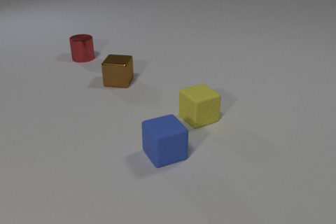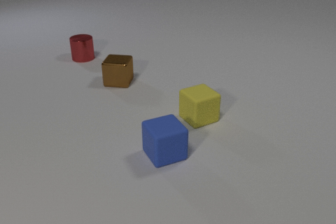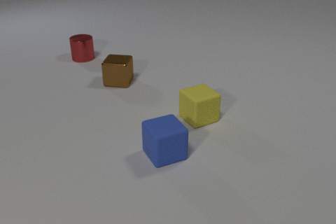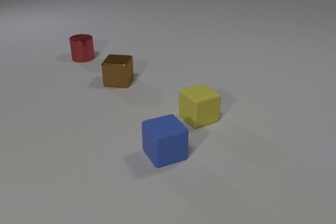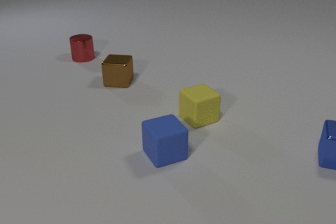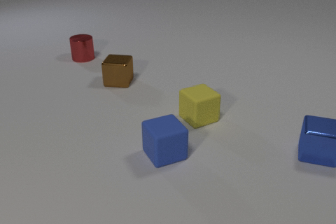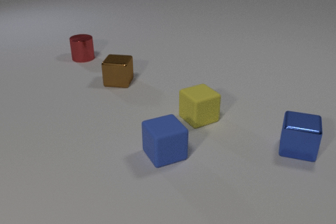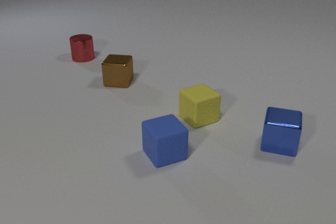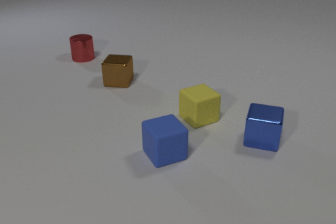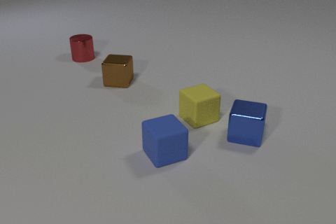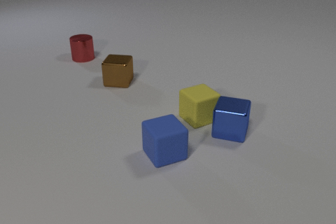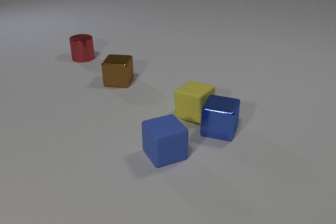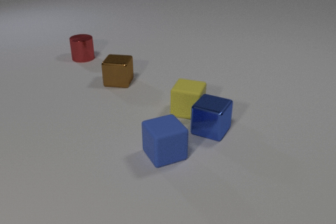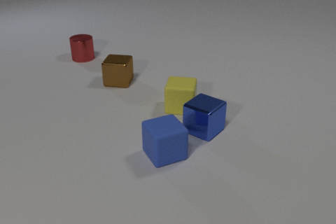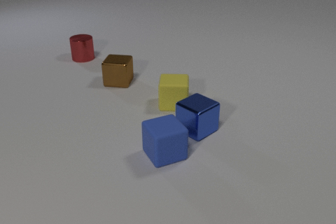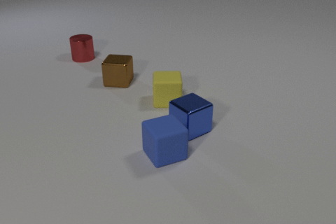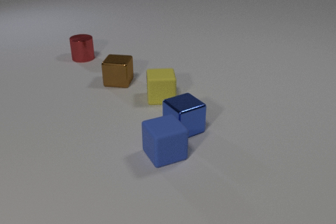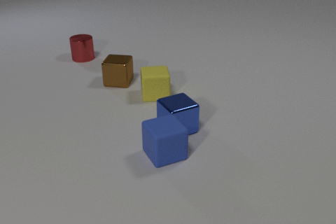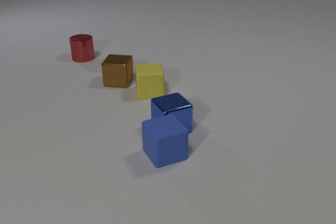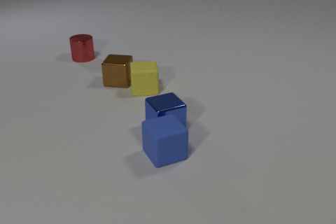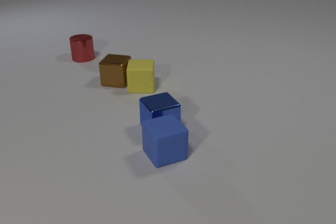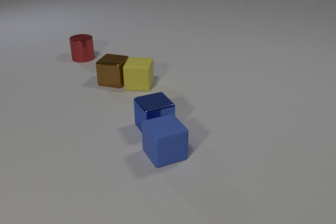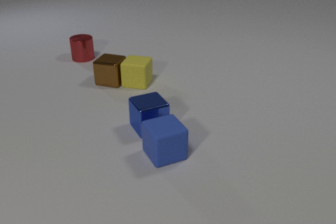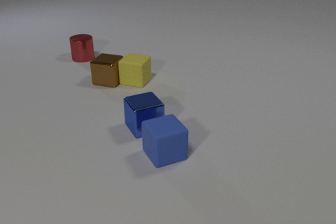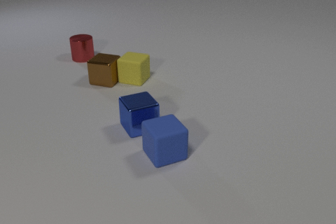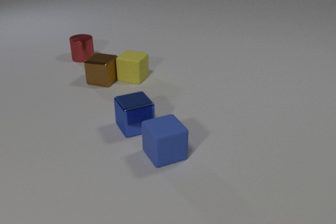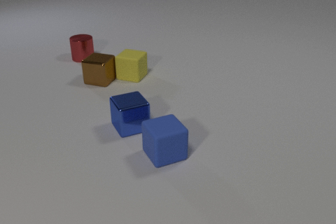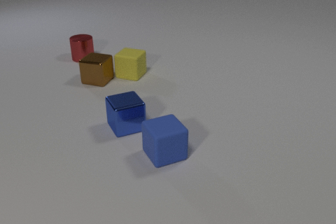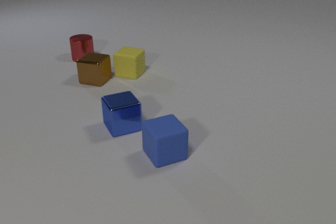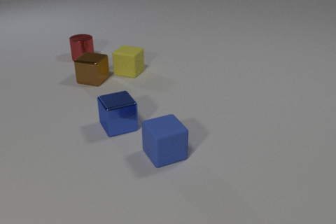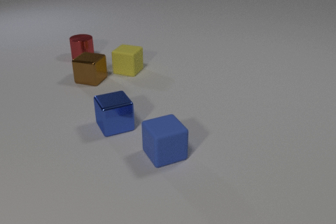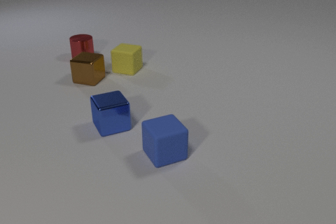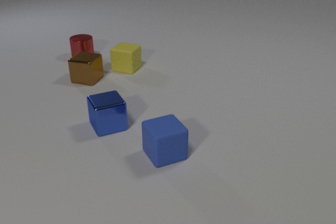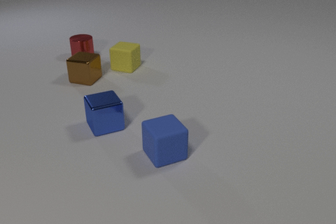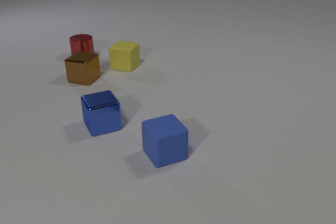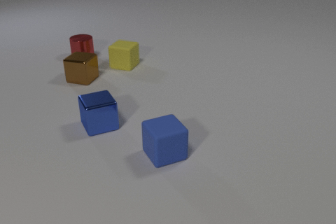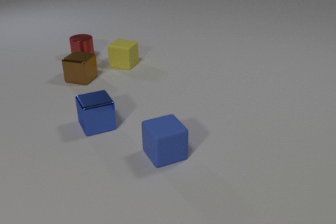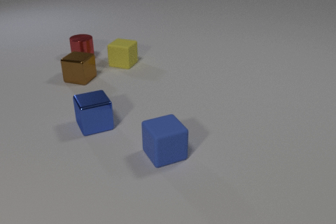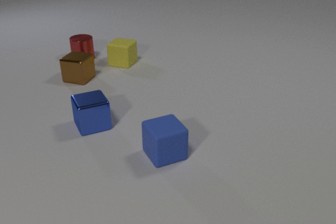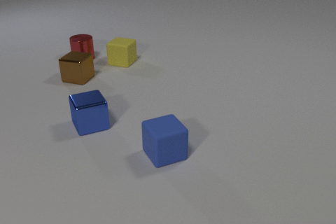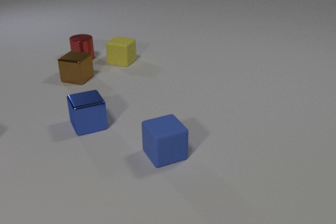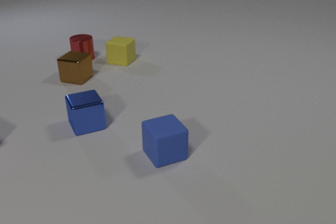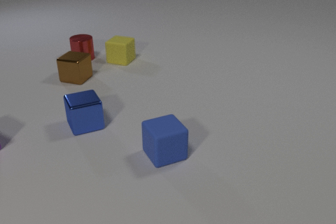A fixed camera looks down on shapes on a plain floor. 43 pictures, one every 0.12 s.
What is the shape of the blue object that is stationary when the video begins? cube.
What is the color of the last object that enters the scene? purple.
What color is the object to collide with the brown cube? yellow.
0.00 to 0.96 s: The blue metal cube comes in at the right edge, slides to the left.
0.96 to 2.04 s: The blue metal cube slides to the left, spins so that its near face slides to the left, clockwise seen from above. The yellow rubber cube slides away from the camera and to the left, spins counterclockwise seen from above by about 60 degrees, its near face sliding to the right. The blue metal cube and the yellow rubber cube collide.
2.04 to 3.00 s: The blue metal cube slides to the left. The yellow rubber cube slides away from the camera and to the left, spins clockwise seen from above by about 30 degrees, its near face sliding to the left. The brown metal cube slides to the left. The yellow rubber cube and the brown metal cube collide.
3.00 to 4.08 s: The blue metal cube slides to the left. The yellow rubber cube slides away from the camera. The brown metal cube slides to the left and away from the camera.
4.08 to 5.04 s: The blue metal cube slides to the left. The yellow rubber cube slides away from the camera. The brown metal cube slides to the left.
